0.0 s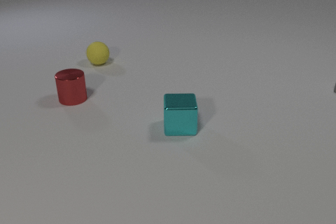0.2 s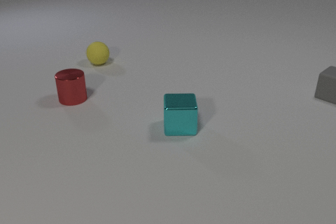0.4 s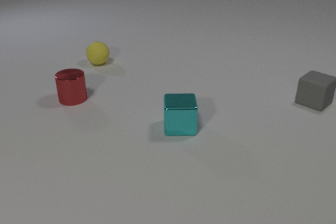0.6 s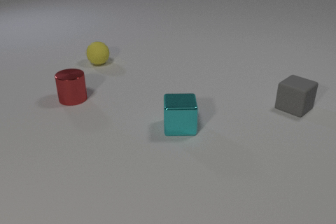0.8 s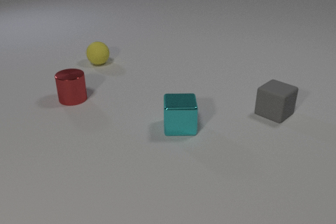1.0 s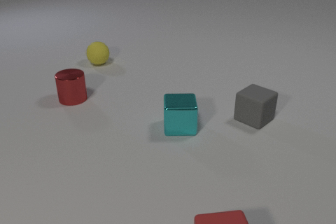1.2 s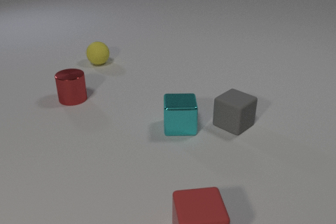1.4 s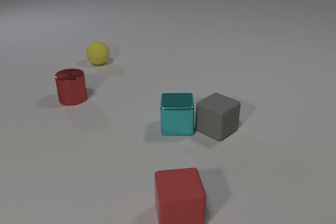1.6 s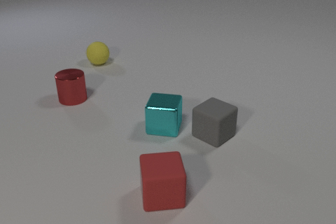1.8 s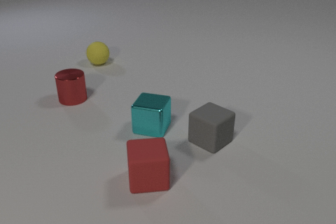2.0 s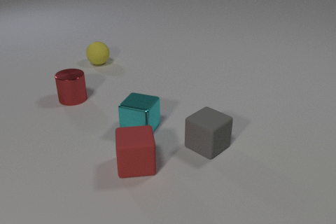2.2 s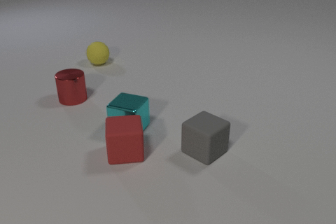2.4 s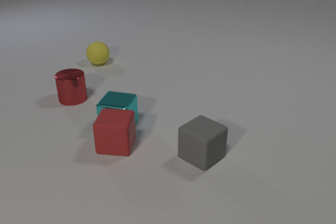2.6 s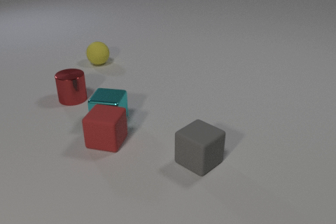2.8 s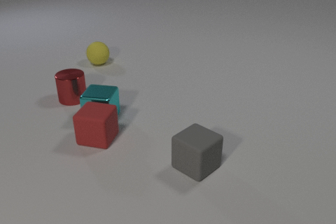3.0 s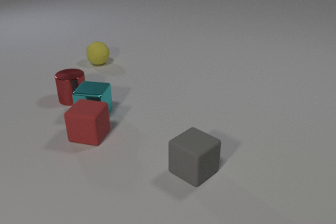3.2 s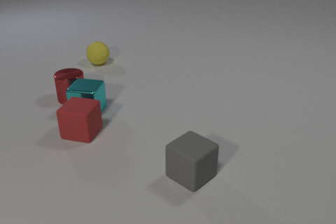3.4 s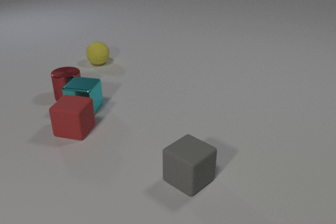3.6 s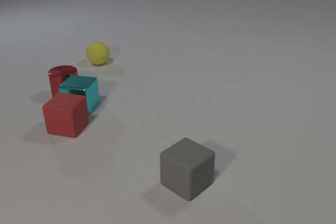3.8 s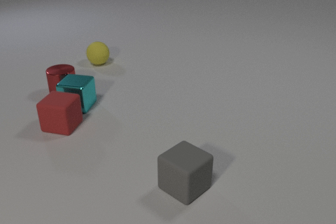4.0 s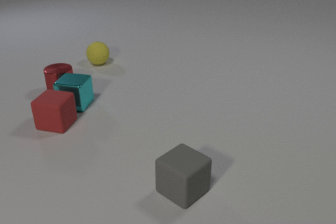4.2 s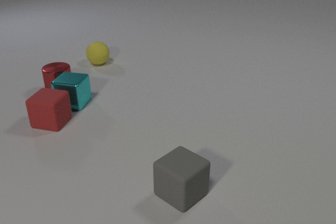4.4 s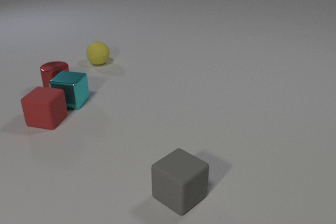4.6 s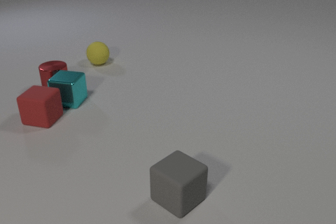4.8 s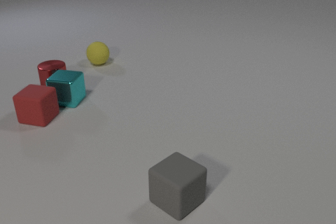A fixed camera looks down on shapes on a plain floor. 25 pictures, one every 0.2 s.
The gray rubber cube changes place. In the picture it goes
toward the camera.
The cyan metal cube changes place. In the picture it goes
to the left.
0.0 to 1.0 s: The gray rubber cube slides toward the camera and to the left. The red rubber cube comes in at the bottom edge, slides away from the camera and to the left.
1.0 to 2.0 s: The gray rubber cube slides toward the camera and to the left. The cyan metal cube slides to the left, spins so that its near face slides to the left, clockwise seen from above. The red rubber cube slides away from the camera and to the left. The gray rubber cube and the cyan metal cube collide.
2.0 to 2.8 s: The gray rubber cube slides toward the camera. The cyan metal cube slides to the left and away from the camera. The red rubber cube slides away from the camera and to the left, spins so that its near face slides to the left, clockwise seen from above. The cyan metal cube and the red rubber cube collide.
2.8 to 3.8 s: The gray rubber cube slides toward the camera. The cyan metal cube slides away from the camera and to the left. The red rubber cube slides to the left and away from the camera. The red metal cylinder slides away from the camera and to the left. The cyan metal cube and the red metal cylinder collide.
3.8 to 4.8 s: The gray rubber cube slides toward the camera. The cyan metal cube slides away from the camera and to the left. The red rubber cube slides away from the camera and to the left. The red metal cylinder slides away from the camera and to the left.
Are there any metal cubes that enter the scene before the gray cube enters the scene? no.
How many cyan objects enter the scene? 0.
What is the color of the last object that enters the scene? red.
